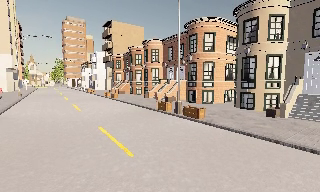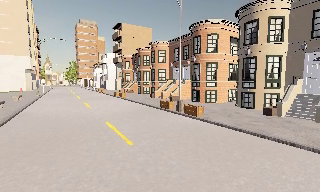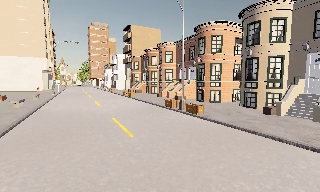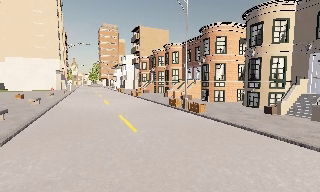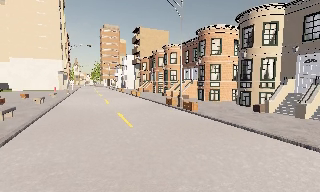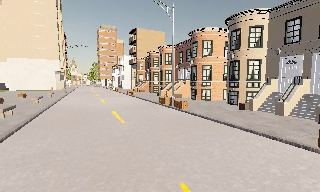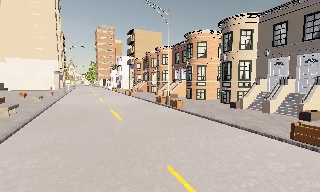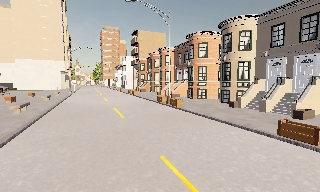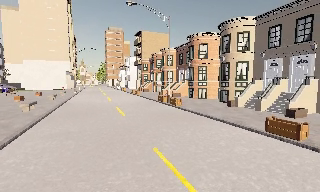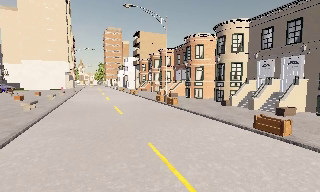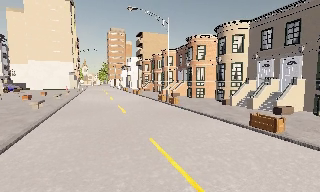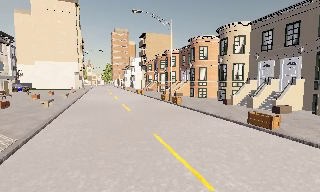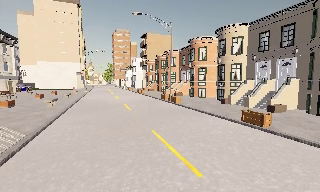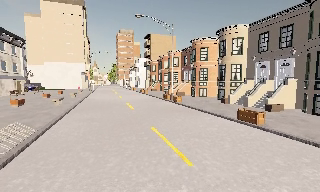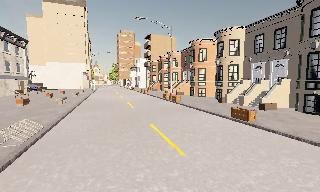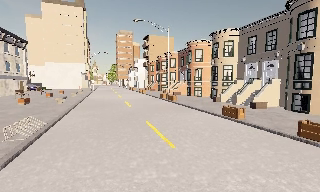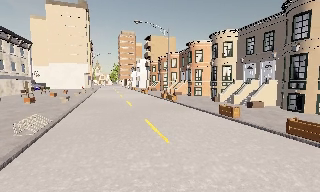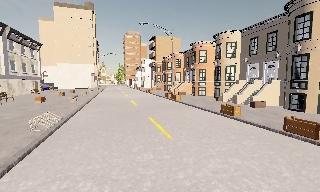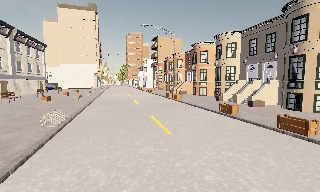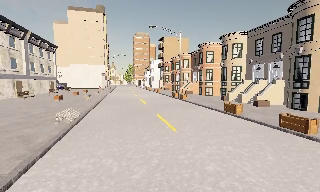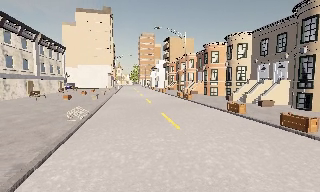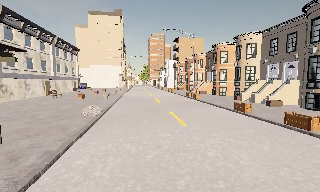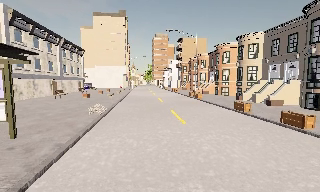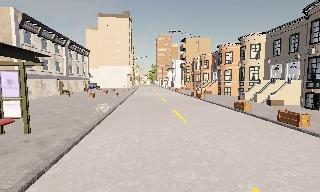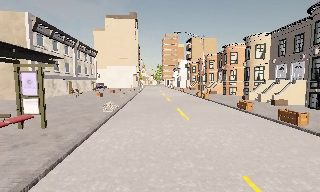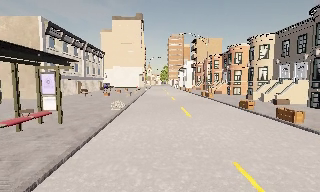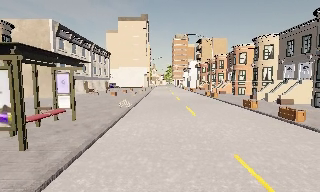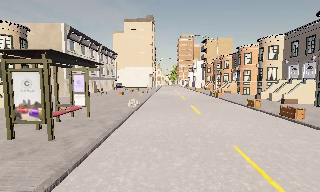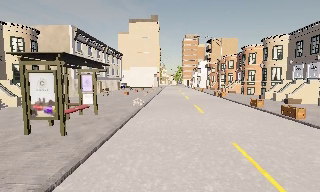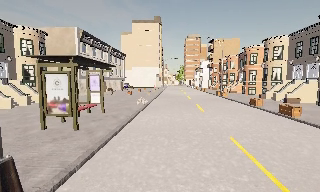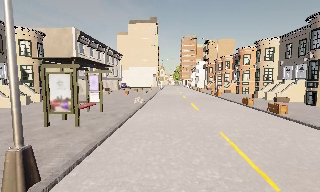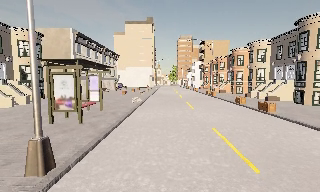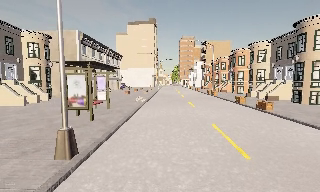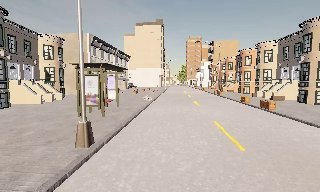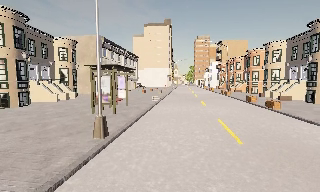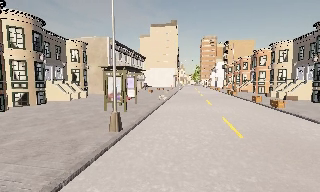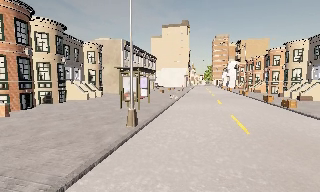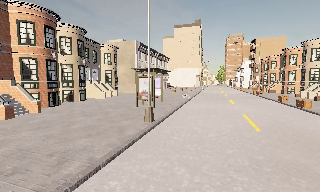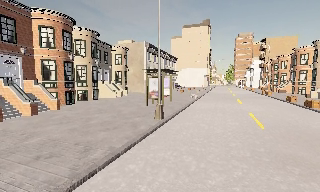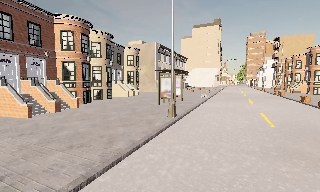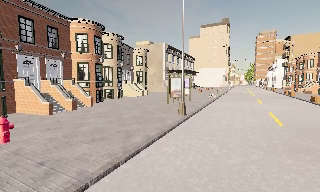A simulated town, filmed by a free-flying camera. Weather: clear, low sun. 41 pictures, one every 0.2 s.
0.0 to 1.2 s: The camera travels backward and to its right, about 4.5 m, so what stands in front gets smaller.
1.2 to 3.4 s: The camera travels backward, about 5 m, so what stands in front gets smaller.
3.4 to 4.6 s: The camera swings to its left by about 10 degrees, and the scene slides to the right. It travels backward, about 2.5 m, so what stands in front gets smaller.
4.6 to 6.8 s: The camera swings to its left by about 15 degrees, and the scene slides to the right. It travels backward, about 6 m, so what stands in front gets smaller.
6.8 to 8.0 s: The camera swings to its left by about 20 degrees, and the scene slides to the right. It travels backward, about 3.5 m, so what stands in front gets smaller.
The film runs forward here.
